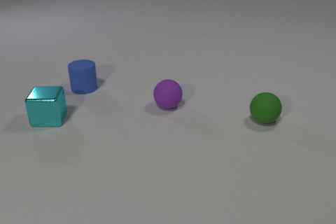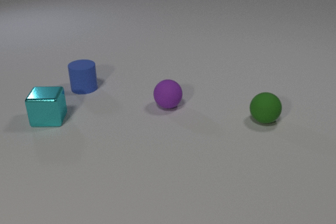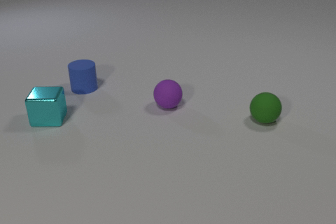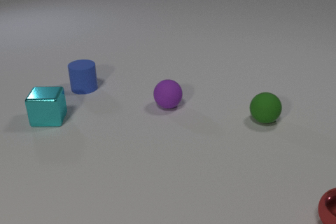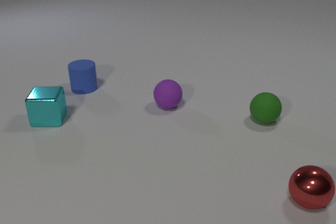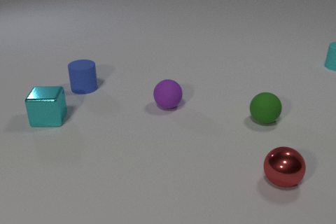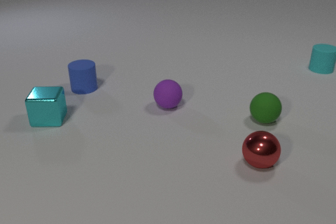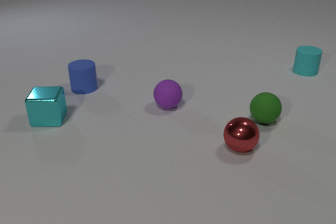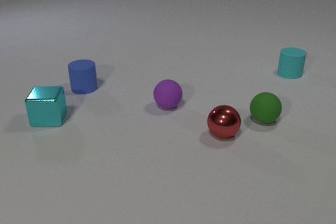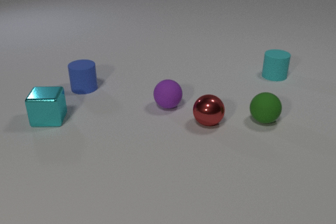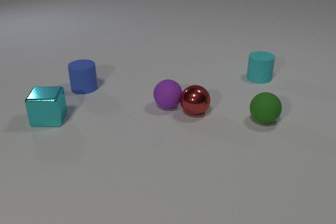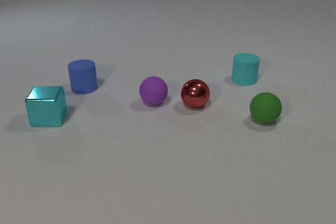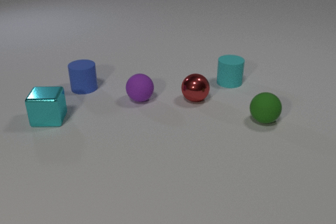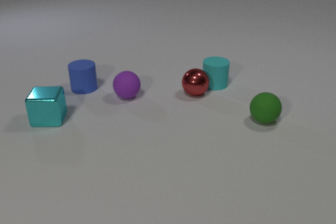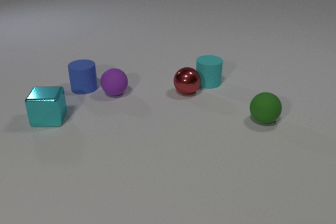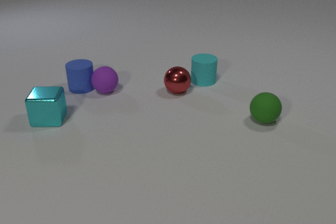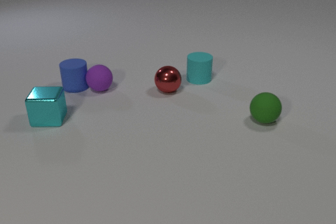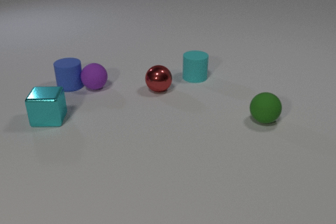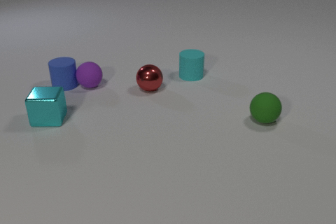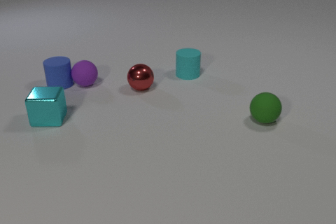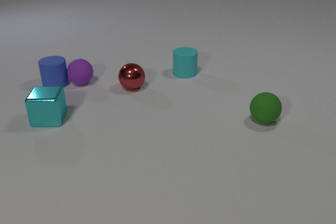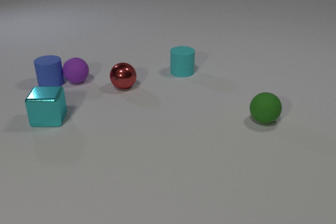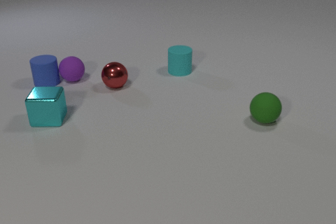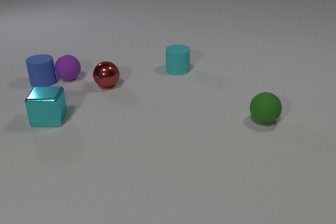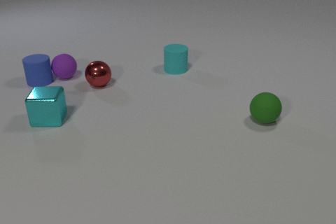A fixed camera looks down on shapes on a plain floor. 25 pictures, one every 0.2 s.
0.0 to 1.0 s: The red metal sphere comes in at the right edge, rolls to the left and away from the camera. The cyan rubber cylinder comes in at the right edge, slides to the left and toward the camera.
1.0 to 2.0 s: The red metal sphere rolls away from the camera and to the left. The cyan rubber cylinder slides to the left and toward the camera. The red metal sphere and the purple rubber sphere collide.
2.0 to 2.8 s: The red metal sphere rolls away from the camera. The purple rubber sphere rolls to the left and away from the camera. The cyan rubber cylinder slides to the left and toward the camera. The red metal sphere and the cyan rubber cylinder collide.
2.8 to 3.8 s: The red metal sphere rolls to the left. The purple rubber sphere rolls to the left and away from the camera. The cyan rubber cylinder slides to the left and away from the camera. The blue rubber cylinder slides to the left and away from the camera. The purple rubber sphere and the blue rubber cylinder collide.
3.8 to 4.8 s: The red metal sphere rolls to the left. The purple rubber sphere rolls away from the camera and to the left. The cyan rubber cylinder slides to the left and away from the camera. The blue rubber cylinder slides to the left and away from the camera.
What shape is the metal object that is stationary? cube.
Are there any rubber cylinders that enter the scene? yes.
What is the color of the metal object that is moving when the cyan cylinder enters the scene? red.
